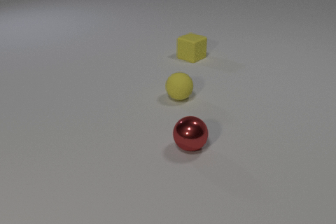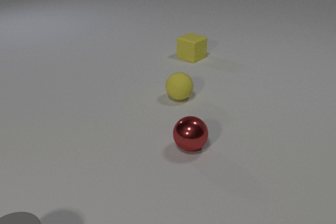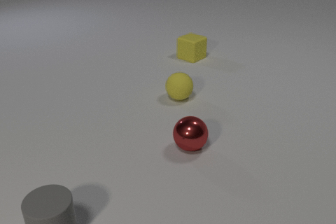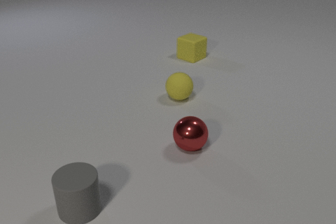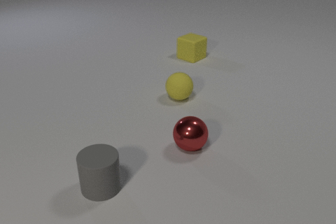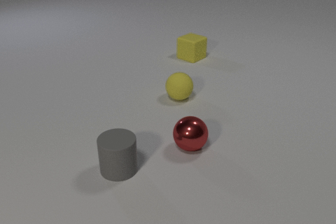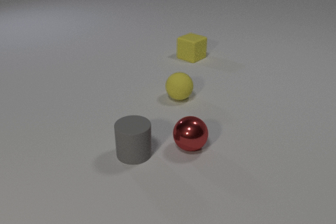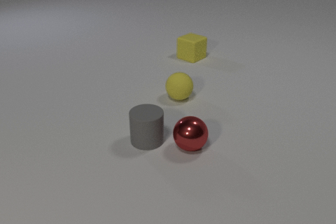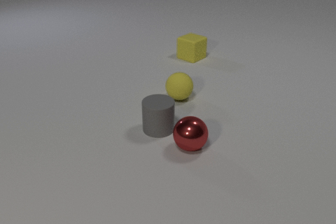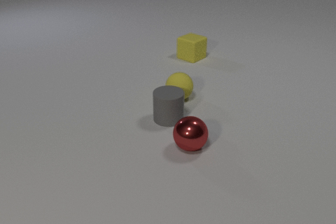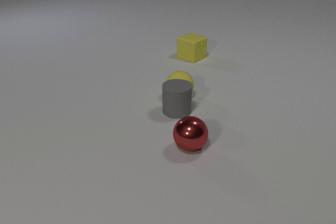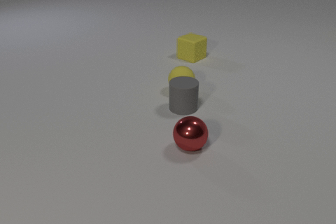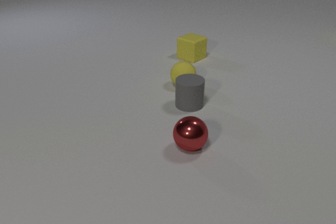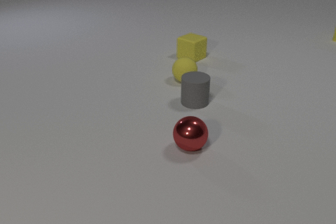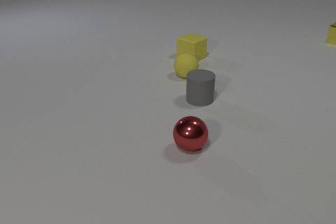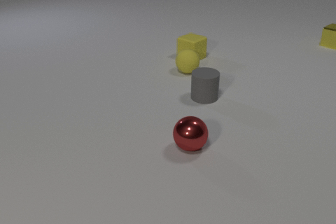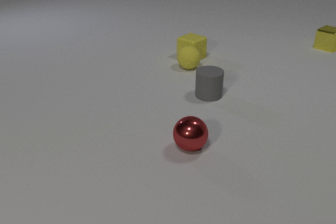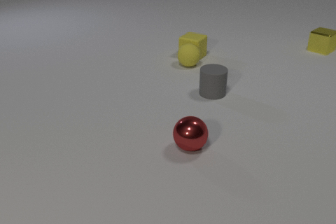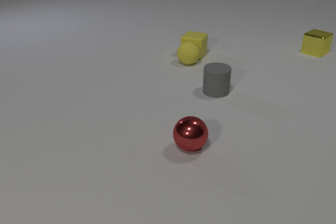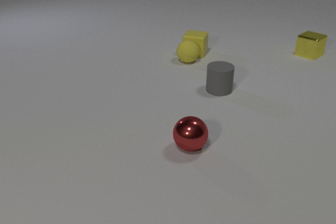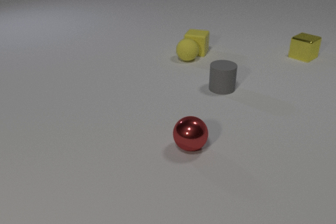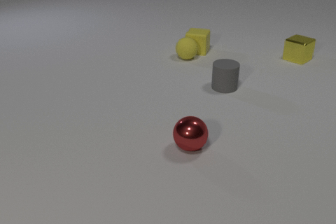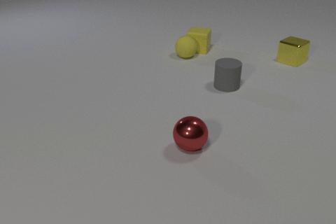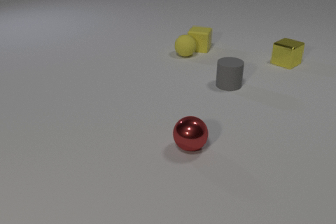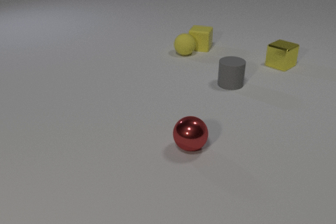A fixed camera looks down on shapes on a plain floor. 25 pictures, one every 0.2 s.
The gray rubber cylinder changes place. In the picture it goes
away from the camera.
The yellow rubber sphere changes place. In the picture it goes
away from the camera.
0.0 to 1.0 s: The gray rubber cylinder comes in at the bottom edge, slides away from the camera and to the right.
1.0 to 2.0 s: The gray rubber cylinder slides away from the camera and to the right. The gray rubber cylinder and the yellow rubber sphere collide.
2.0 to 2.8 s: The gray rubber cylinder slides away from the camera and to the right. The yellow rubber sphere rolls away from the camera. The yellow metal cube comes in at the right edge, slides toward the camera and to the left.
2.8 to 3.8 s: The gray rubber cylinder slides away from the camera and to the right. The yellow rubber sphere rolls away from the camera. The yellow rubber cube slides away from the camera, spins counterclockwise seen from above by about 30 degrees, its near face sliding to the right. The yellow metal cube slides toward the camera and to the left. The yellow rubber sphere and the yellow rubber cube collide.
3.8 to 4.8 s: The gray rubber cylinder slides away from the camera and to the right. The yellow rubber sphere rolls away from the camera. The yellow rubber cube slides away from the camera. The yellow metal cube slides toward the camera and to the left.
How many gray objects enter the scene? 1.
What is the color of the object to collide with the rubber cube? yellow.
How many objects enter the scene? 2.
